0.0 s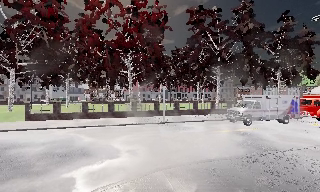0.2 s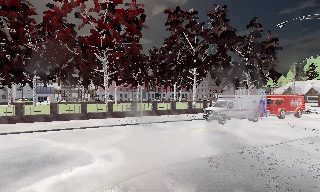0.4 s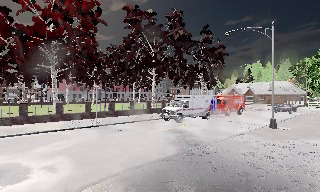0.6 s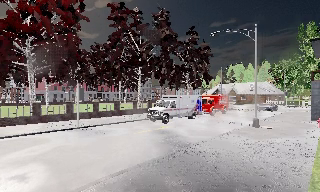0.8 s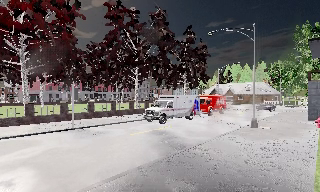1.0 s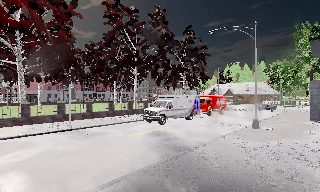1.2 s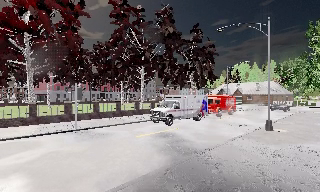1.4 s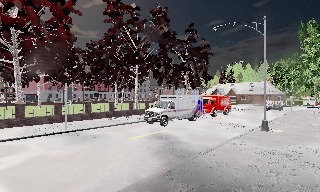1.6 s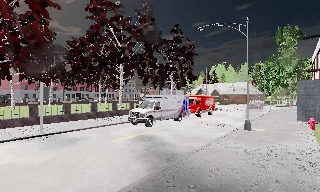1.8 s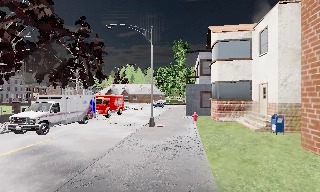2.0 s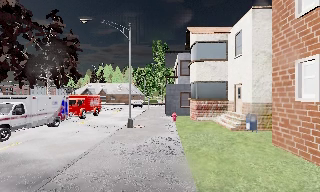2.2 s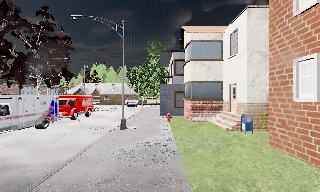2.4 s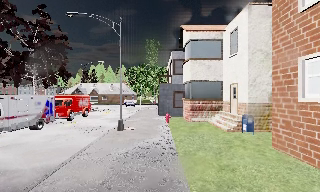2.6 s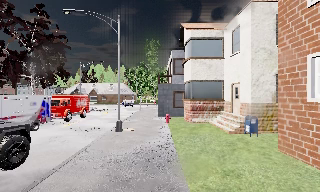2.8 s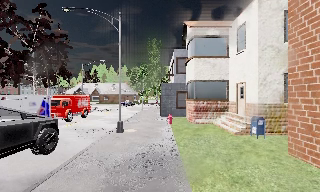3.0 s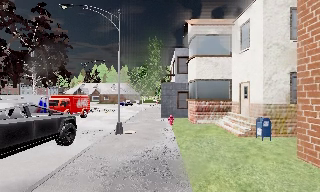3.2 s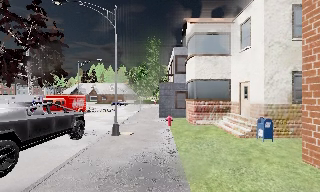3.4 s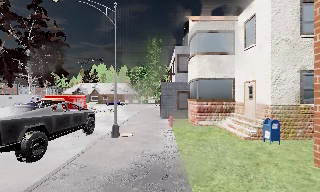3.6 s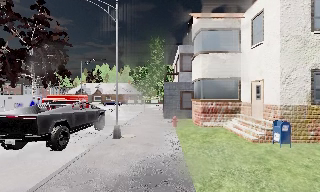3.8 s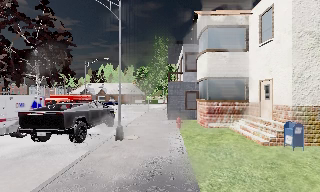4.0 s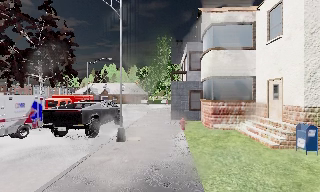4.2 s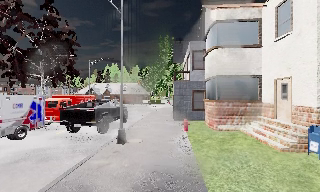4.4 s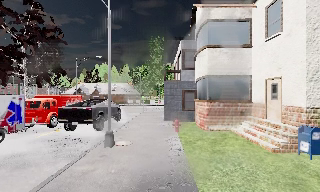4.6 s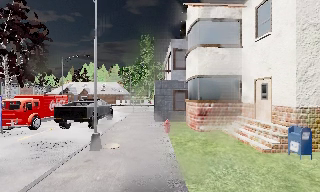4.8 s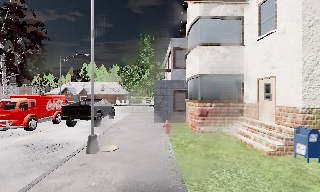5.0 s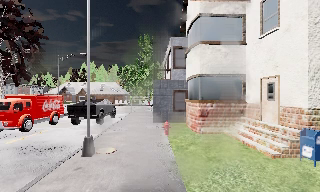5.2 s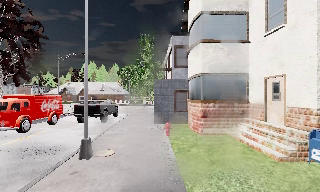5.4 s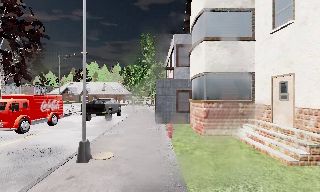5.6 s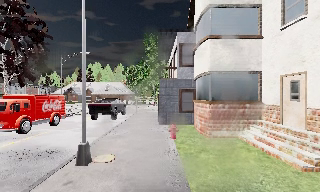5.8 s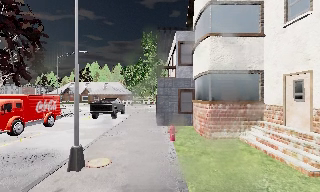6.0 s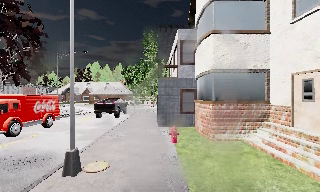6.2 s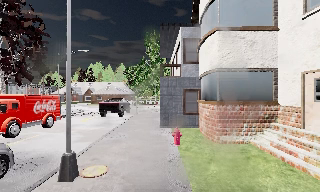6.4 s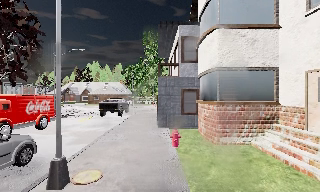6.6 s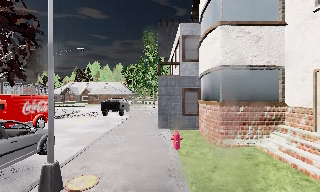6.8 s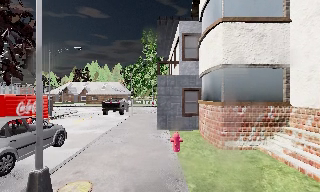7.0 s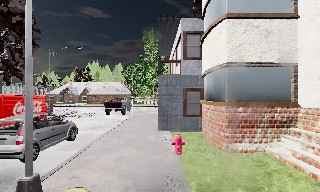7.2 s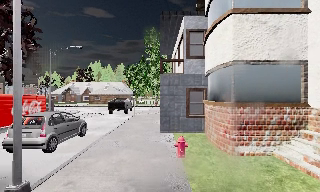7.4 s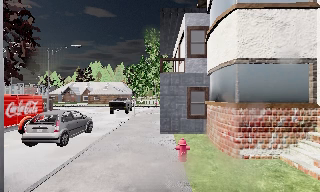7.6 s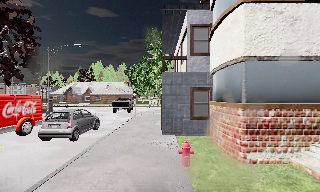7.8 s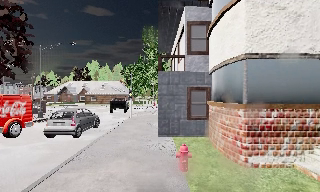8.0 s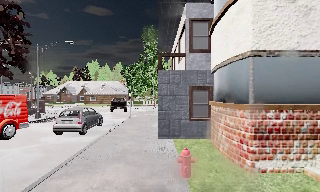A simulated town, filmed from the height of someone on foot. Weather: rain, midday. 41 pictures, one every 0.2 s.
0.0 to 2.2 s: The camera swings to its right by about 75 degrees, and the scene slides to the left. It travels forward, about 3.5 m.
2.2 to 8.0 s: The camera travels forward, about 10 m, so what stands in front looms larger.
The film runs forward here.
